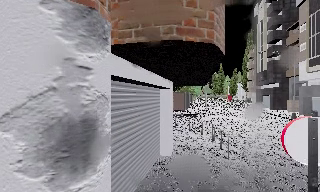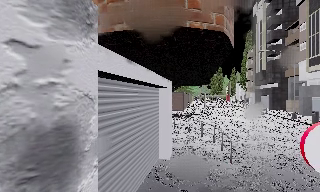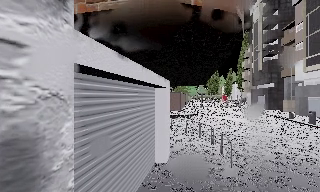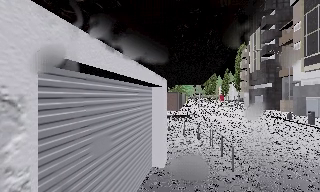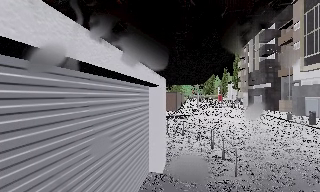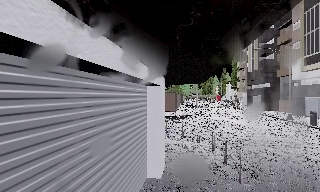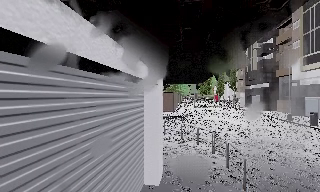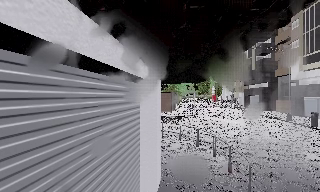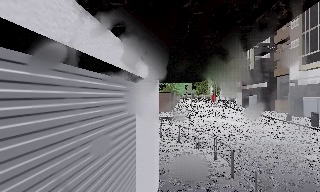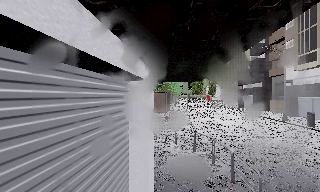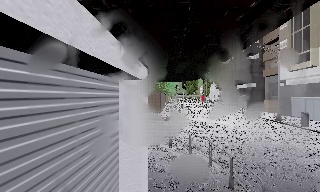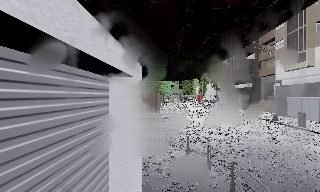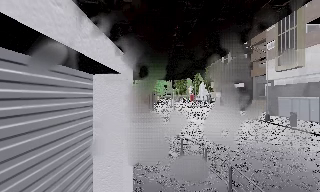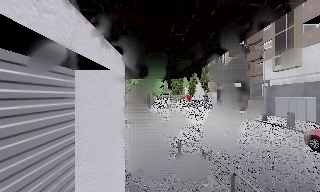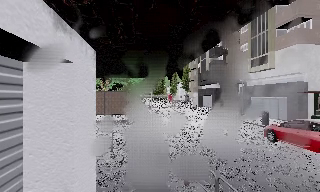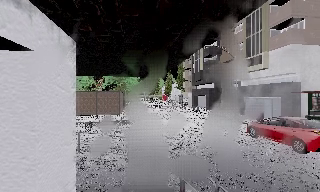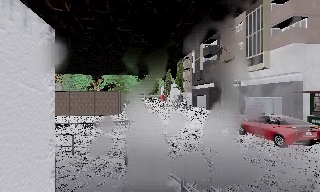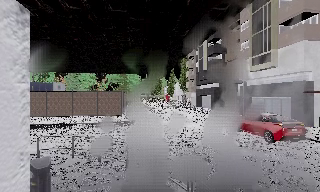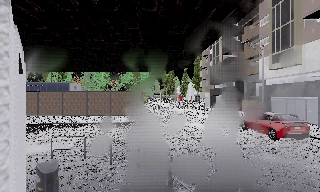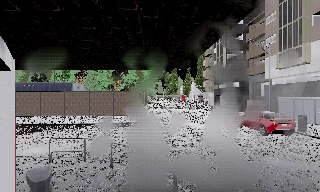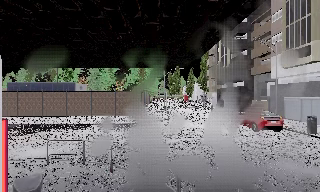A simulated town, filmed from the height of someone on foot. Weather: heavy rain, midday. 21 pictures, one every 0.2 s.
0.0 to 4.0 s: The camera swings to its right by about 15 degrees, and the scene slides to the left. It travels forward, about 7 m, so what stands in front looms larger.
The film runs forward here.
